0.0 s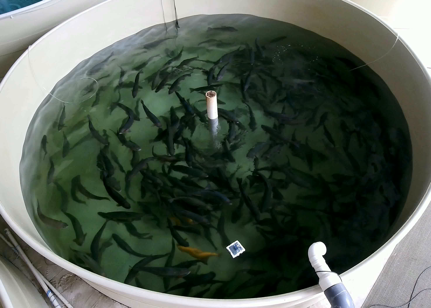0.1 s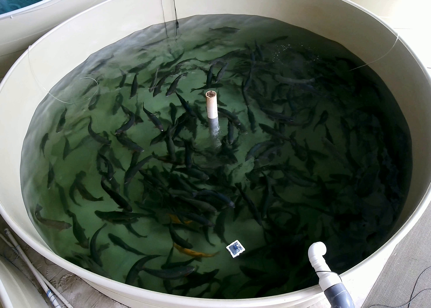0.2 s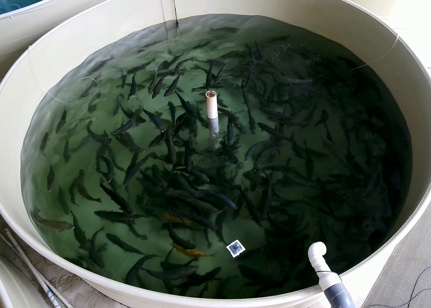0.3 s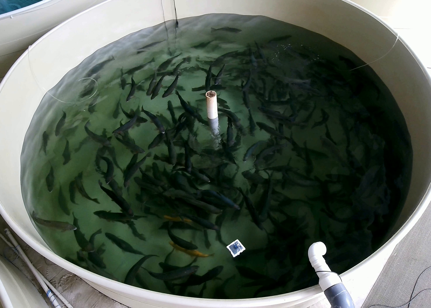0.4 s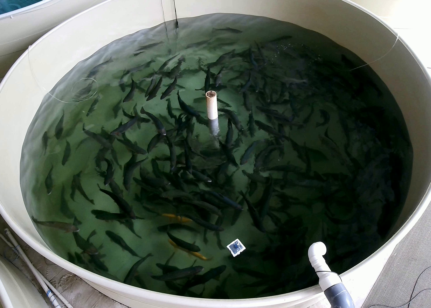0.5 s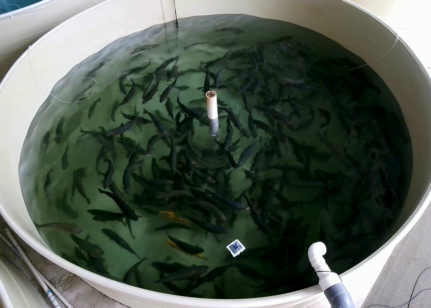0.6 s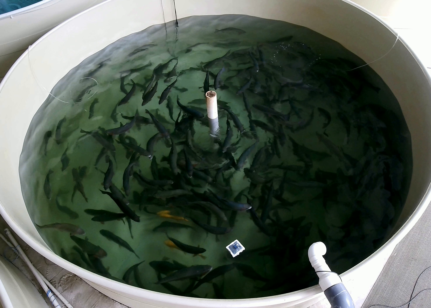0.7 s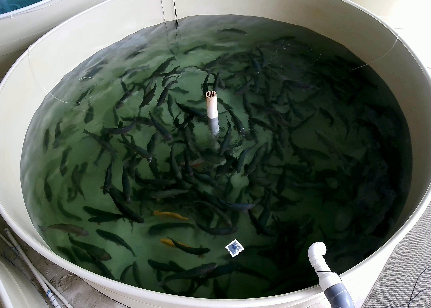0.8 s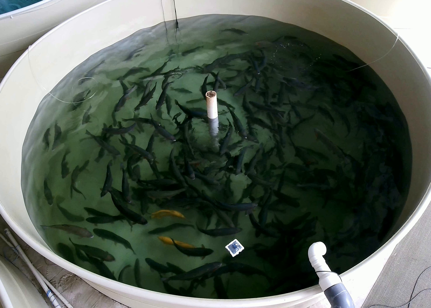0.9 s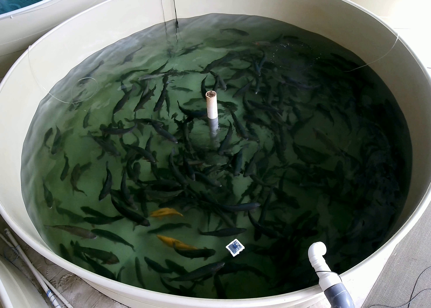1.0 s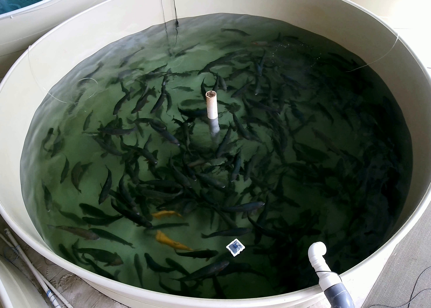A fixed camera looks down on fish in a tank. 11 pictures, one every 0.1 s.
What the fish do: Foraging.
